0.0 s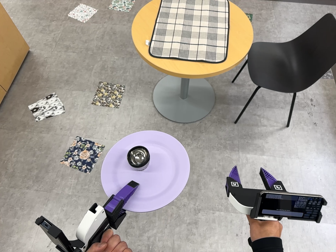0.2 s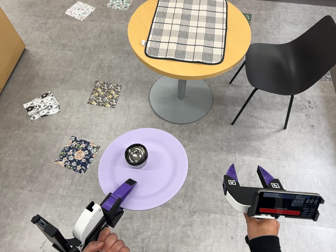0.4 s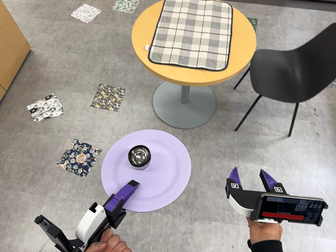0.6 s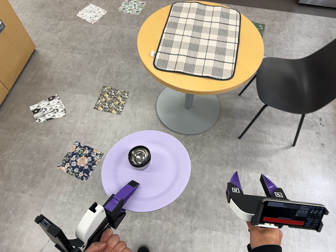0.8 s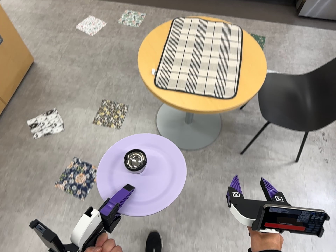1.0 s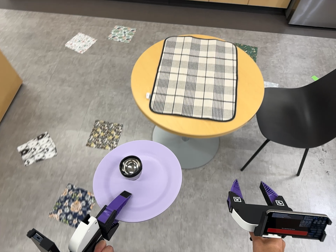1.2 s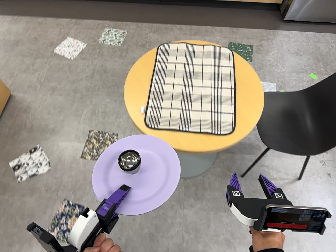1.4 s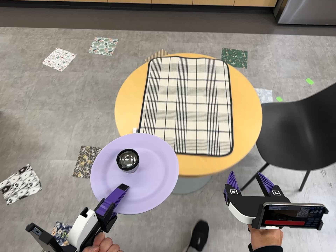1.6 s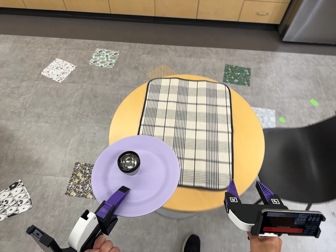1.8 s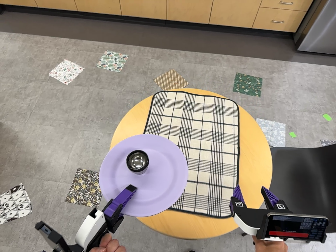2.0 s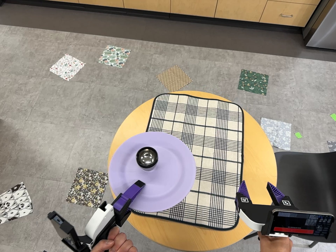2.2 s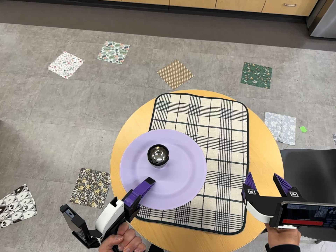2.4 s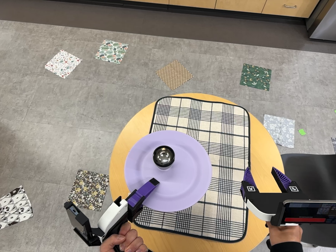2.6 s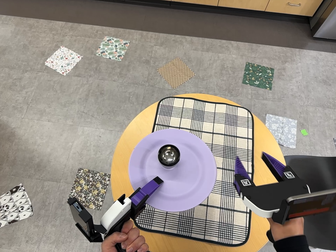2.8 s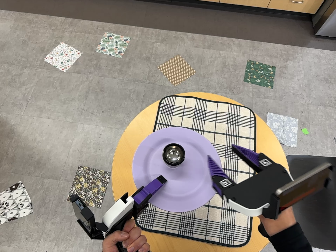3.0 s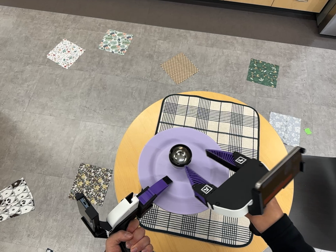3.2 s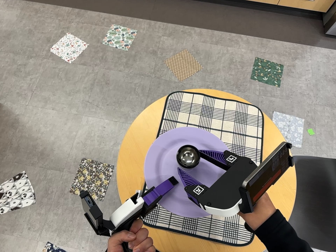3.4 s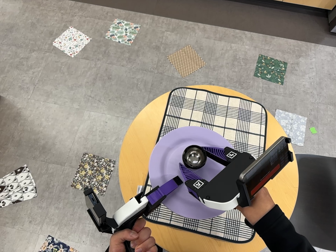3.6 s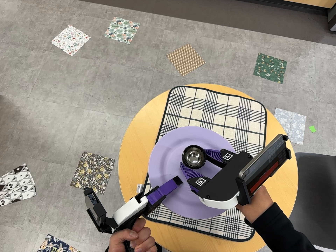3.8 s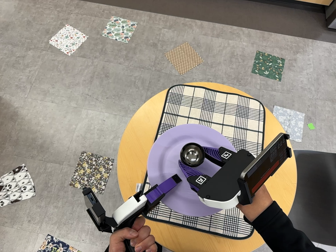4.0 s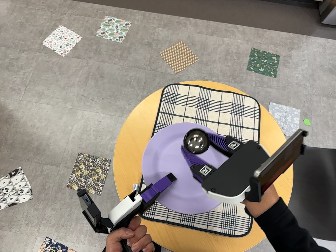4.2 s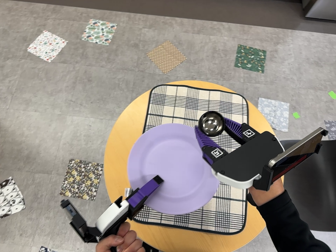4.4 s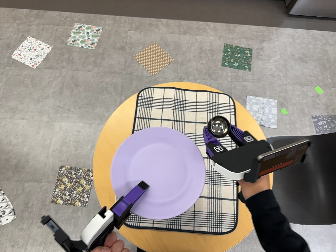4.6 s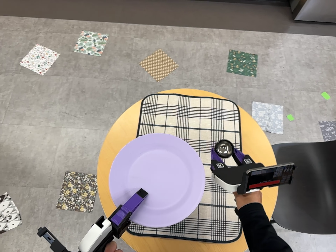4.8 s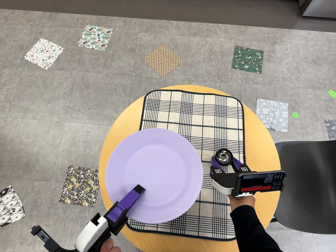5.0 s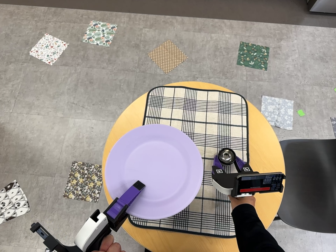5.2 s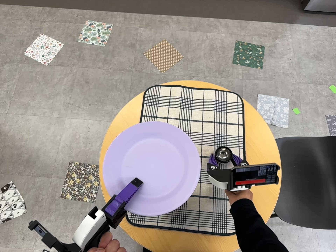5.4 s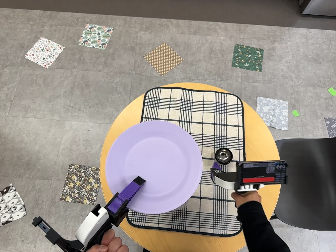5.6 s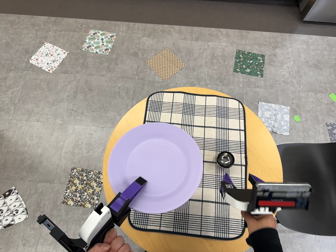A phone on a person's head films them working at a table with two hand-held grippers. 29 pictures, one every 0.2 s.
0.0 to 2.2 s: The camera travels toward the top of its view and forward, about 90 cm, so close, fixed things drift downward.
2.2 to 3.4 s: The camera travels toward the top of its view, to its left and forward, about 12 cm.
3.4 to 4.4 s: The camera travels to its right, about 5 cm, so close, fixed things drift to the left.
4.4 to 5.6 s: The camera shifts only a little, or ends up much as it began.
The film runs forward here.
